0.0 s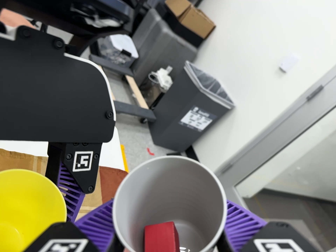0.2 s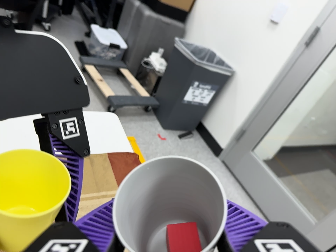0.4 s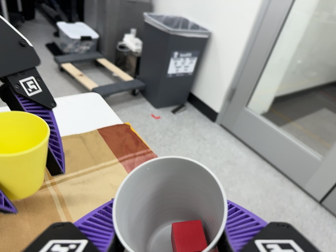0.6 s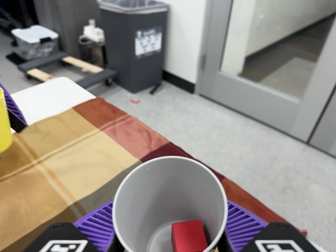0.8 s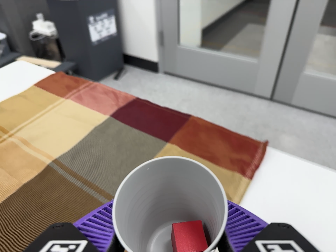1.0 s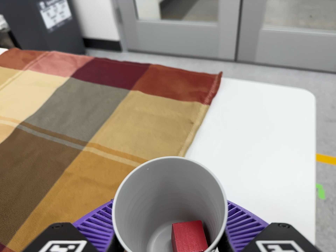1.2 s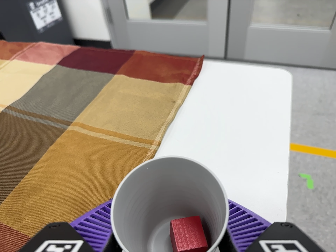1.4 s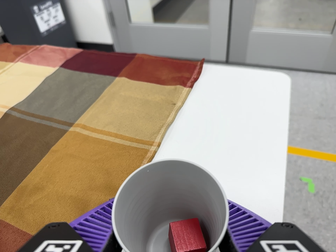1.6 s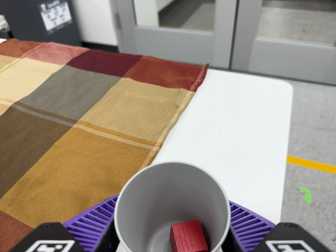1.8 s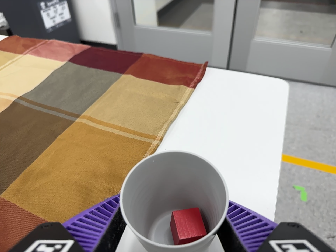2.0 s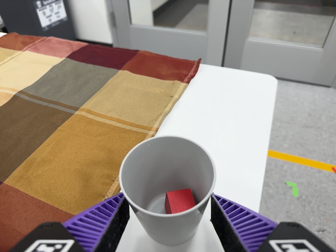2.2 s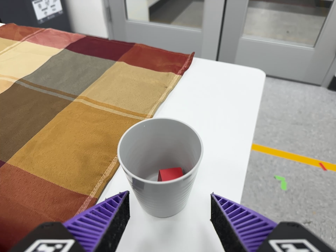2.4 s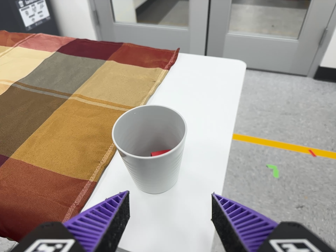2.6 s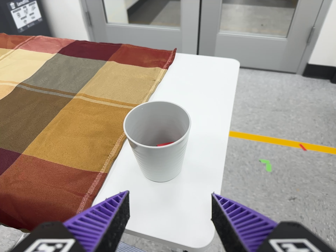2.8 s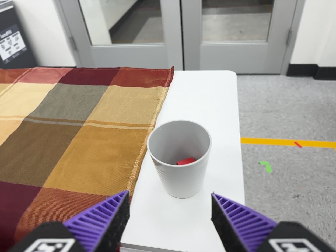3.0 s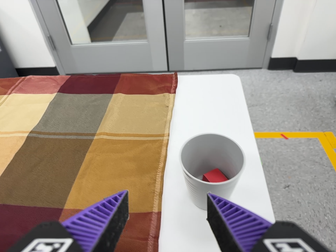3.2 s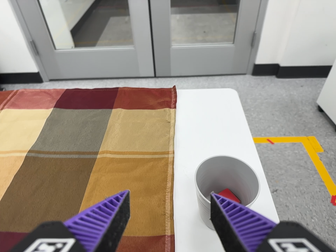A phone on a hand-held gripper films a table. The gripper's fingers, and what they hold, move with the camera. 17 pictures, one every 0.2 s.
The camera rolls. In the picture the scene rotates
counterclockwise.
0.0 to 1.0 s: The camera pans to its right by about 15 degrees. It travels toward the bottom of its view, about 32 cm, so close, fixed things drift upward. Its aim tips toward the bottom of its view by about 15 degrees, and the scene shifts upward. It rolls about its line of sight by about 60 degrees, and the scene rotates counterclockwise.
1.0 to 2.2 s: The camera travels backward and toward the bottom of its view, about 10 cm, so what stands in front gets smaller.
2.2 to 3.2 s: The camera pans to its right by about 15 degrees. It travels to its left and backward, about 16 cm. It rolls about its line of sight by about 15 degrees, and the scene rotates counterclockwise.
The film runs backward here.
